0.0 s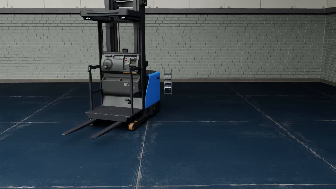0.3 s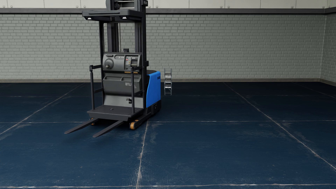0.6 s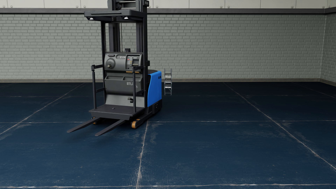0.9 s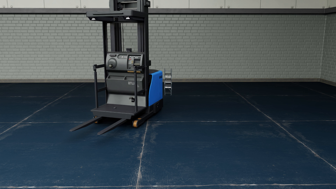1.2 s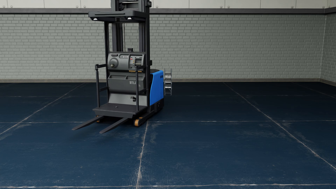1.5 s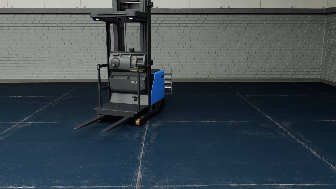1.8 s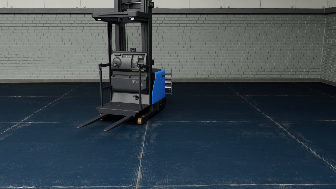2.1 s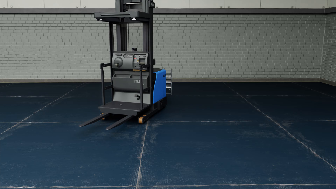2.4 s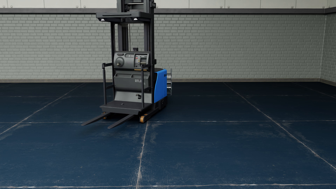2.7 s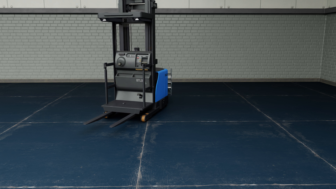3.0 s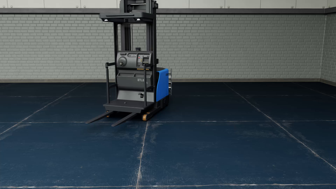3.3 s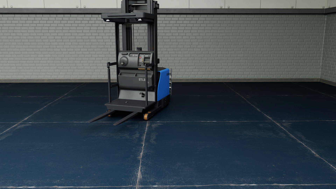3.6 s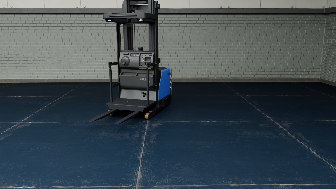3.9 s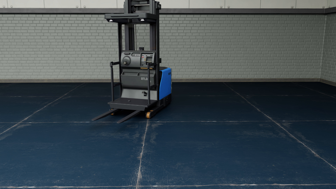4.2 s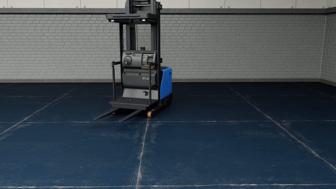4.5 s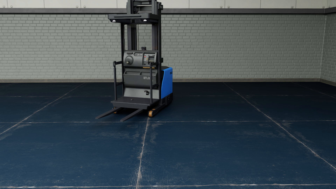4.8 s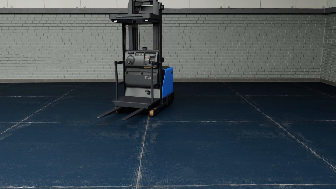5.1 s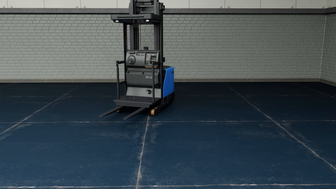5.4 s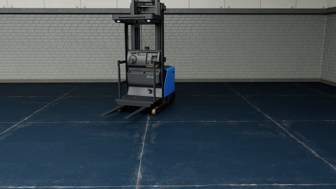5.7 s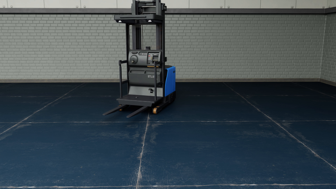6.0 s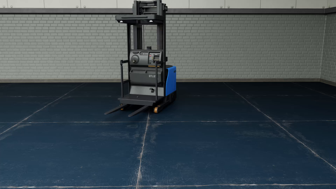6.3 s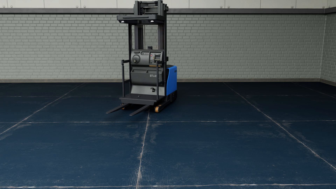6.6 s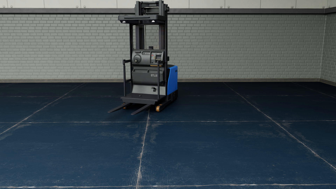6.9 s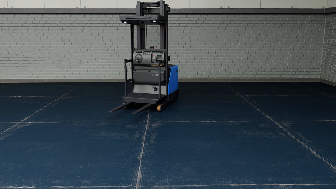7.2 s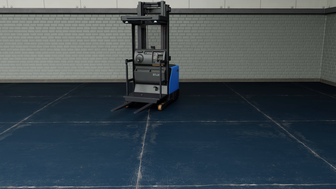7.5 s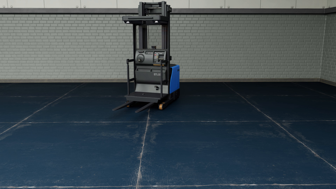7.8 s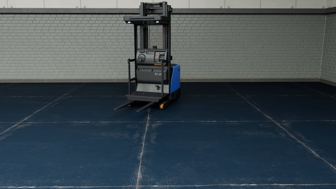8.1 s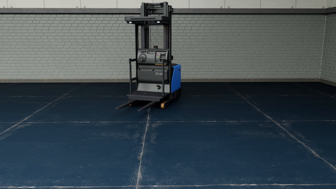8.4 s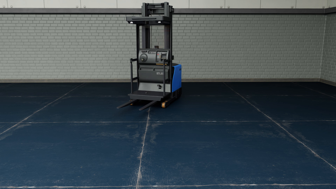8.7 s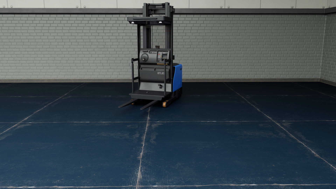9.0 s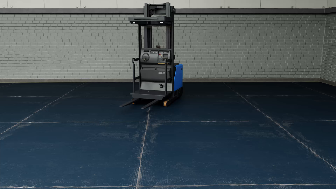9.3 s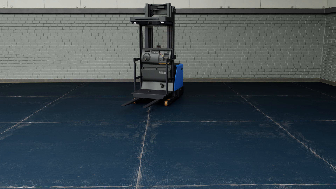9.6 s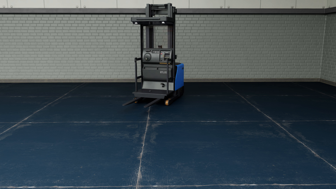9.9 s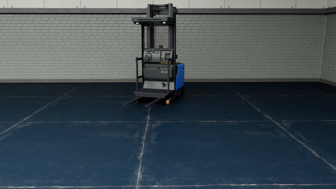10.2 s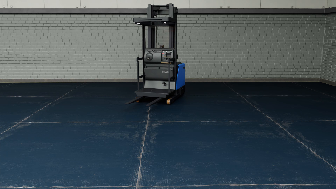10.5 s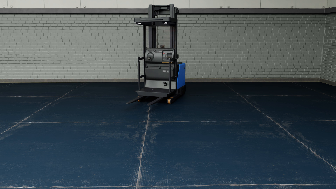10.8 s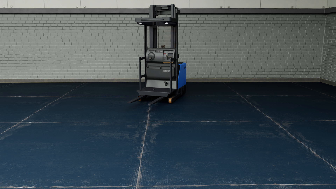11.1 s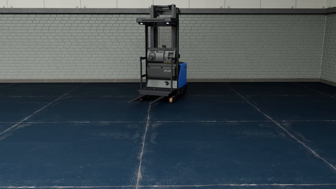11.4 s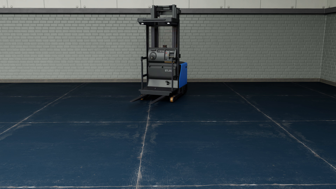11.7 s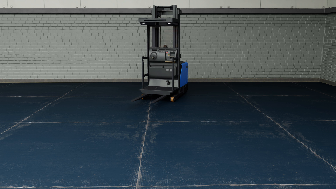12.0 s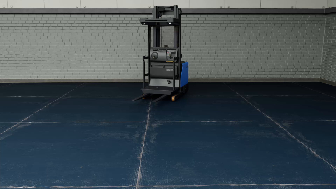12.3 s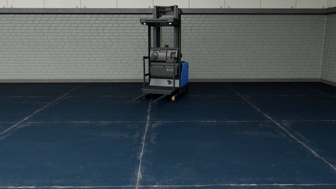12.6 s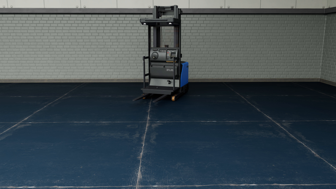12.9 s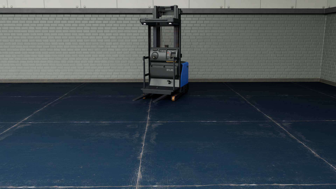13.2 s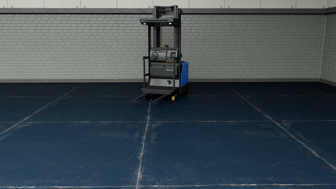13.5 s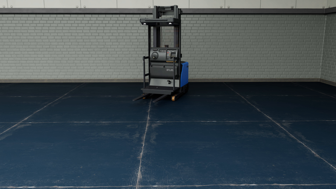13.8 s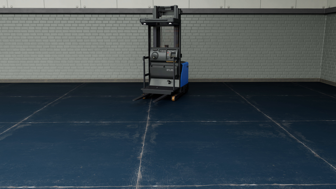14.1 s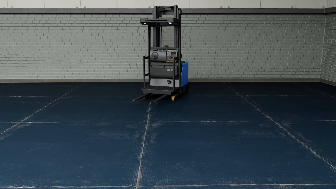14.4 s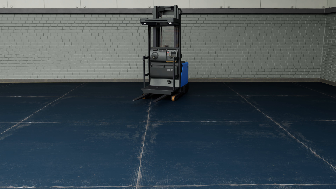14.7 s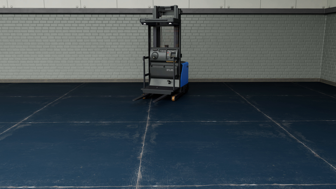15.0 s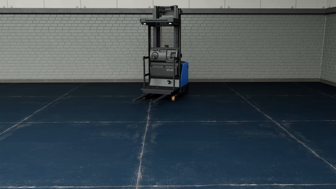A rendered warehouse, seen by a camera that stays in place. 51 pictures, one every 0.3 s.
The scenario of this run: A forklift runs into an object in its way.
